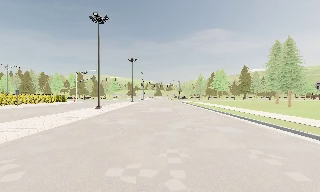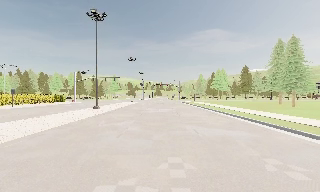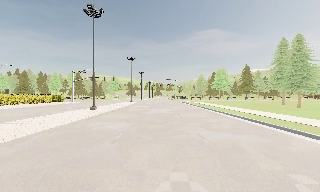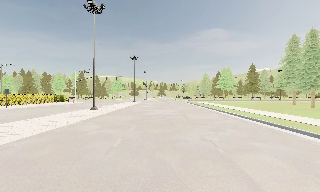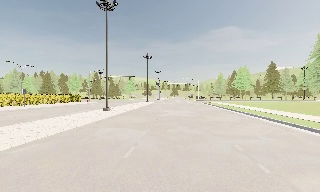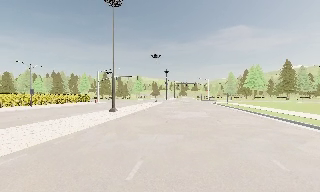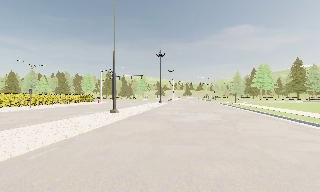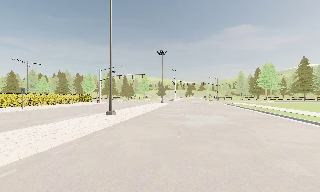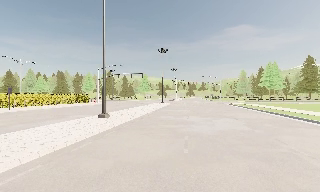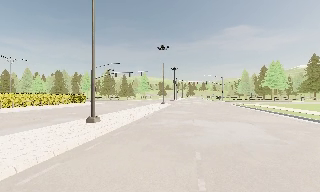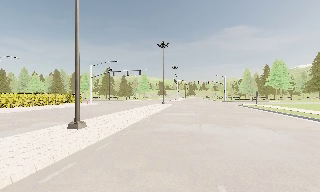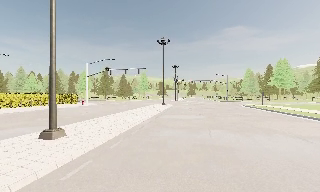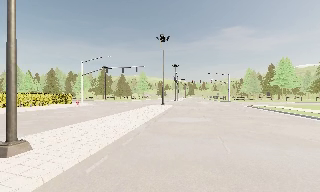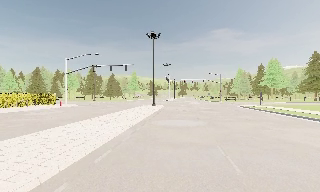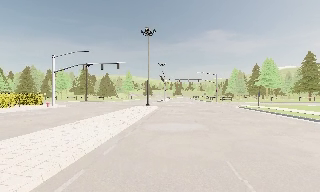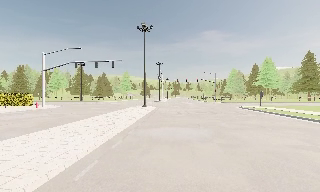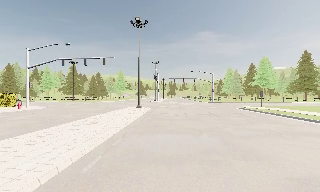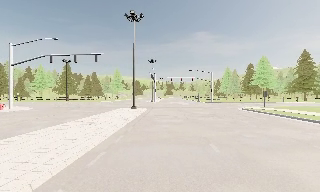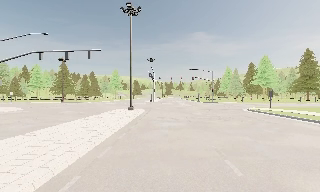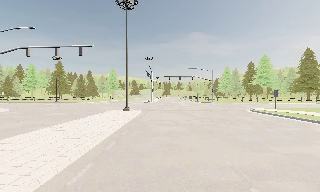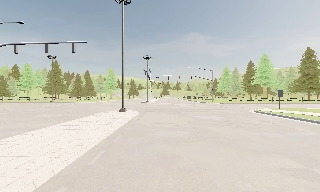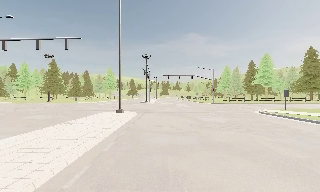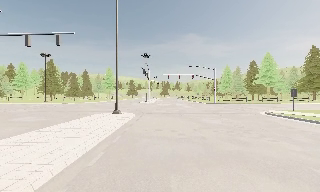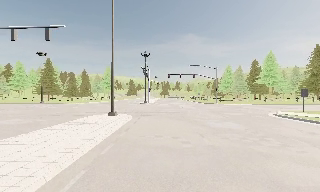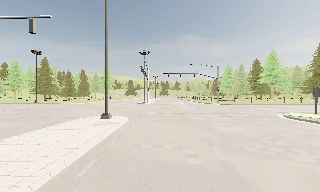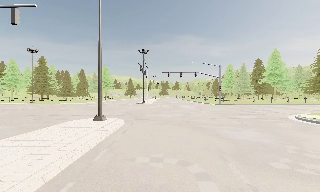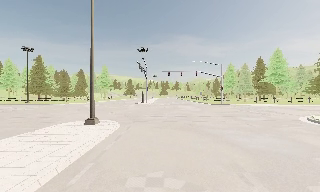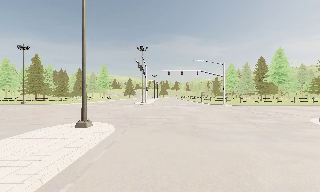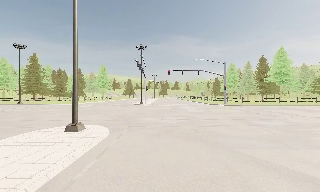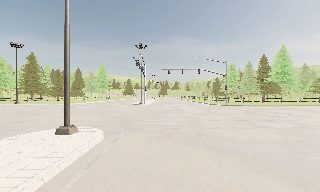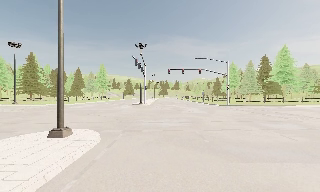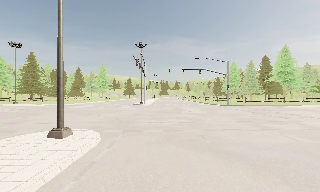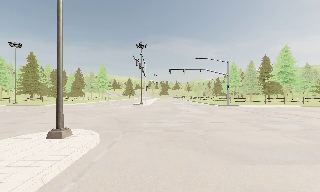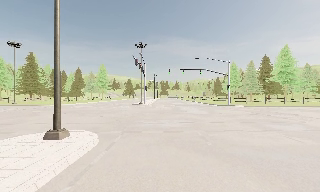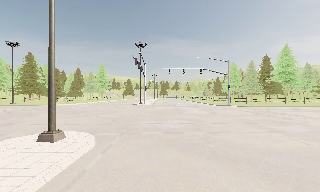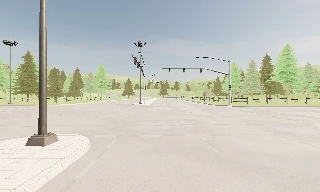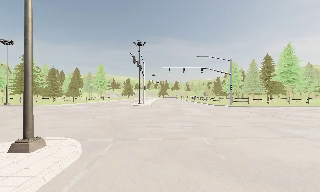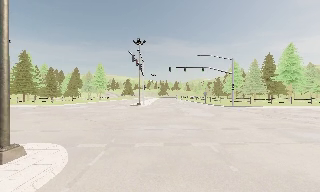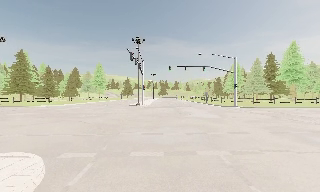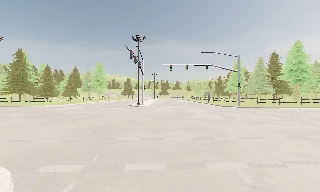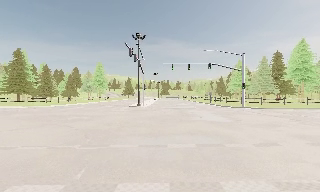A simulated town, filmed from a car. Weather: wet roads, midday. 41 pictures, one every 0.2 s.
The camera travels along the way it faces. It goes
forward.
0.0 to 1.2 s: The camera swings to its left by about 10 degrees, and the scene slides to the right. It travels forward, about 6 m, so what stands in front looms larger. It gains speed.
1.2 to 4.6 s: The camera travels forward, about 25 m, so what stands in front looms larger.
4.6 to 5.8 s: The camera travels forward, about 6 m, so what stands in front looms larger. It loses speed.
5.8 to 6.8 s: The camera travels forward, about 1 m, so what stands in front looms larger.
6.8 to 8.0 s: The camera travels forward, about 4.5 m, so what stands in front looms larger. It gains speed.
The film runs forward here.
